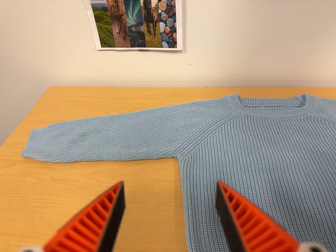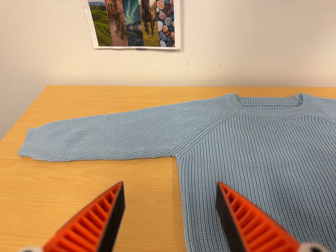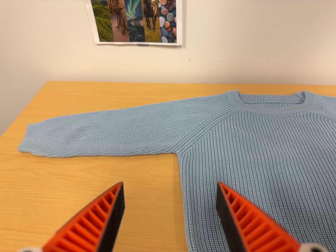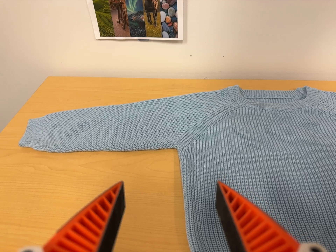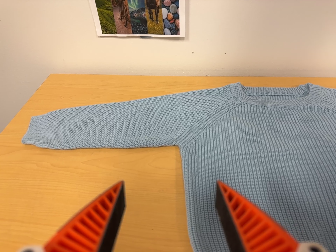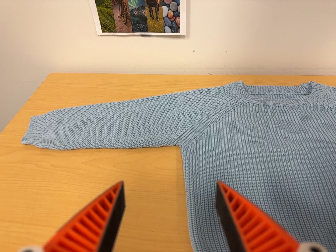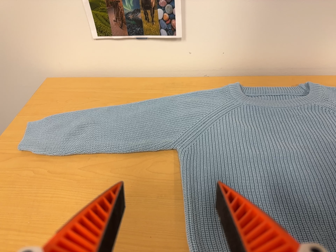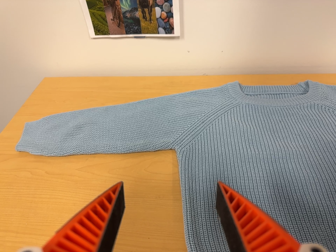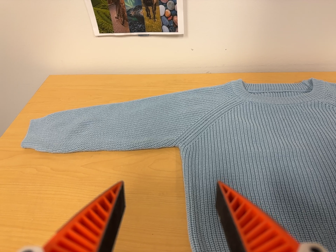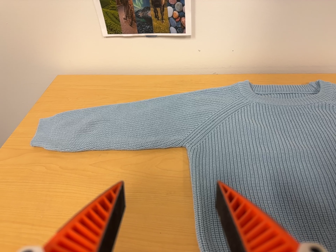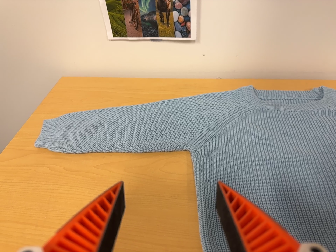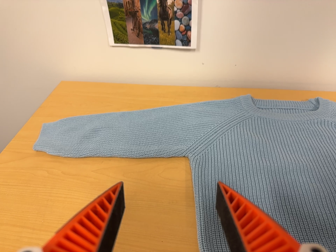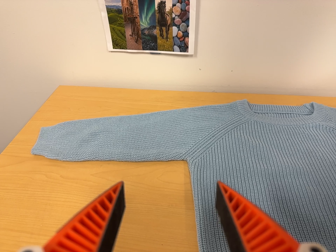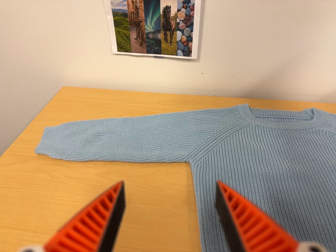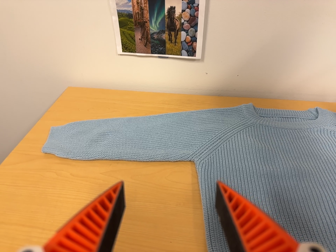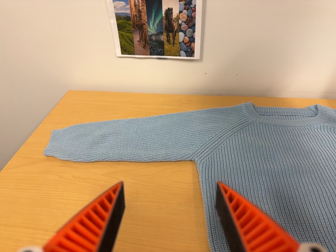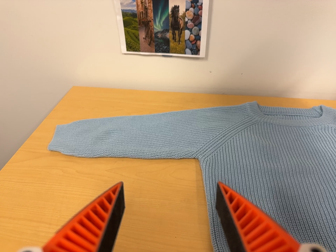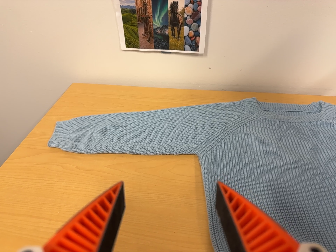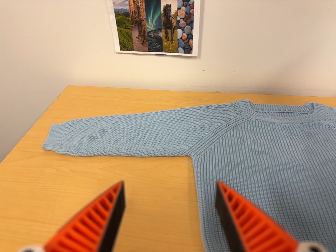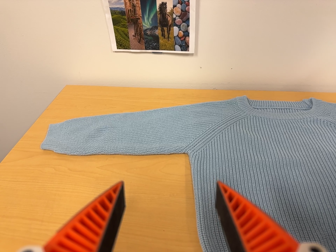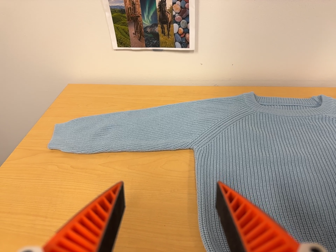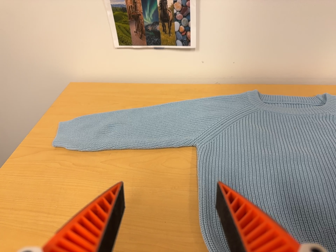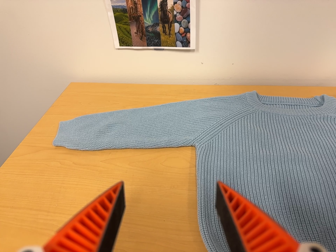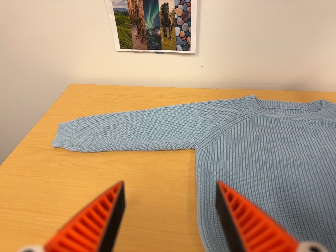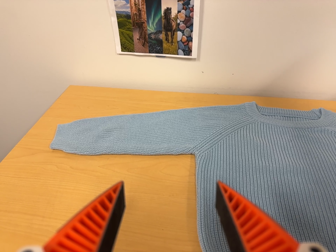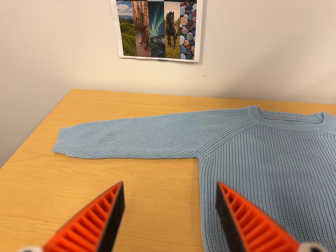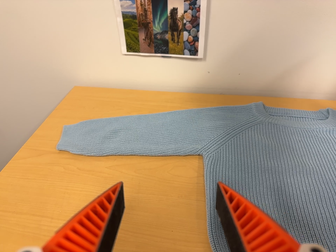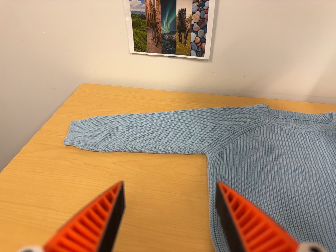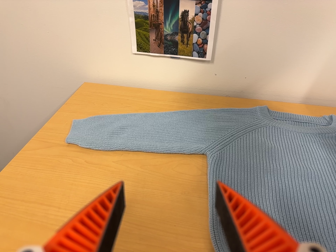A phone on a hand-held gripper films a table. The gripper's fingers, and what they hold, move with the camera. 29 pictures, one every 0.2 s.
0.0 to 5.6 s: The camera travels backward and to its left, about 6 cm, so what stands in front gets smaller.
The film runs forward here.
